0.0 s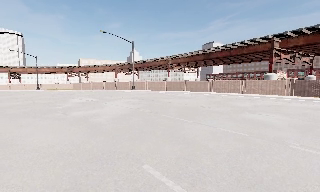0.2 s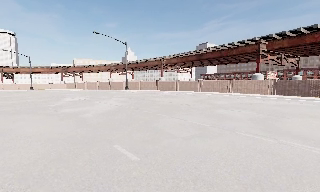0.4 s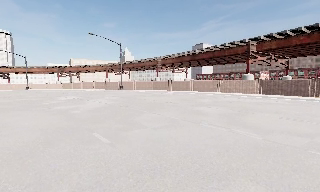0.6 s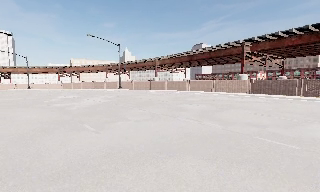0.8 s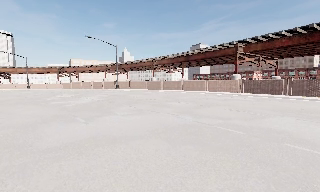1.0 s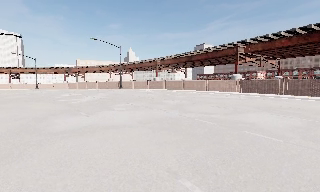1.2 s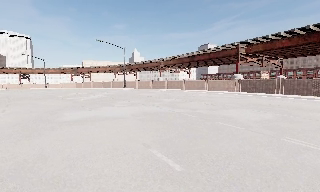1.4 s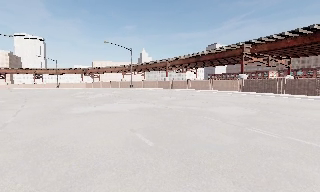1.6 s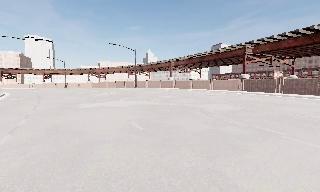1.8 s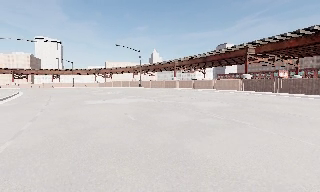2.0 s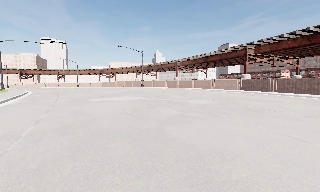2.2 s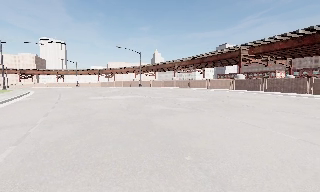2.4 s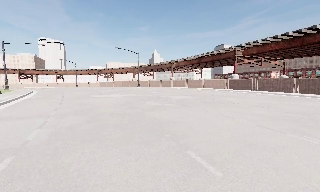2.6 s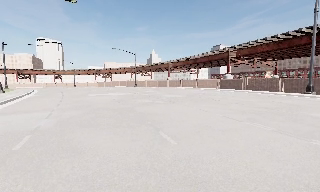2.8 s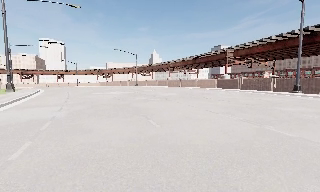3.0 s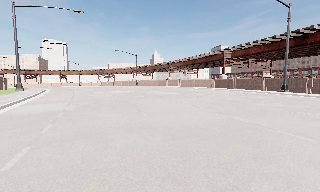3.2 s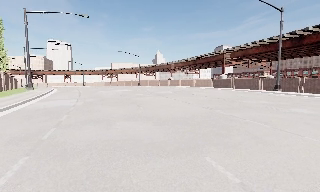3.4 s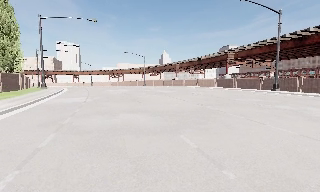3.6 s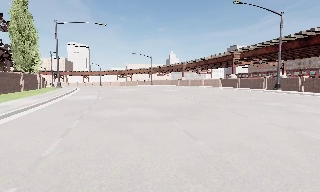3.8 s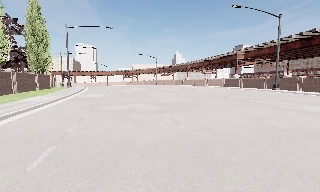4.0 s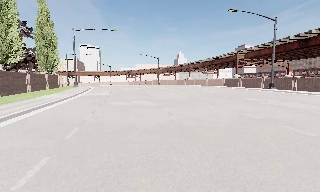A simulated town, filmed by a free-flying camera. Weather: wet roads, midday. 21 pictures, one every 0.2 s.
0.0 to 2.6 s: The camera travels backward and to its right, about 17 m, so what stands in front gets smaller.
2.6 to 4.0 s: The camera pans to its left, which is counterclockwise from overhead, by about 10 degrees. It travels backward, about 10 m, so what stands in front gets smaller.
The film runs forward here.
